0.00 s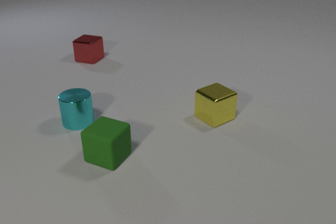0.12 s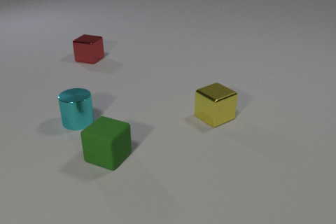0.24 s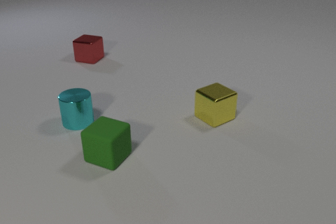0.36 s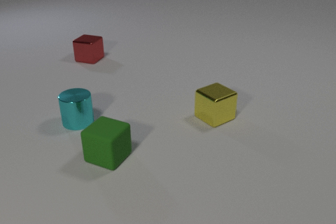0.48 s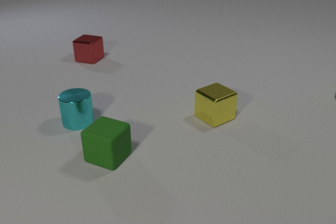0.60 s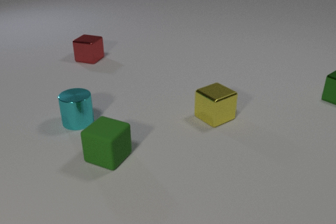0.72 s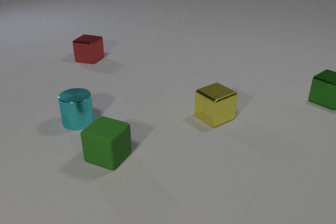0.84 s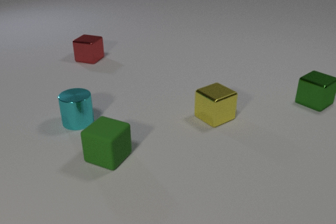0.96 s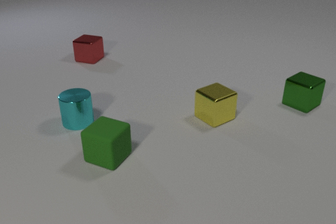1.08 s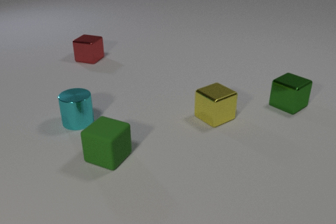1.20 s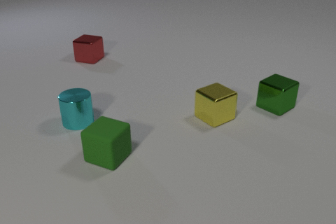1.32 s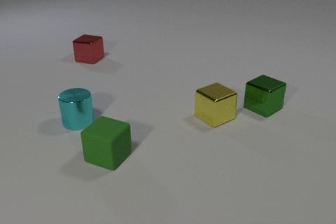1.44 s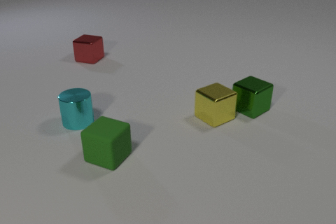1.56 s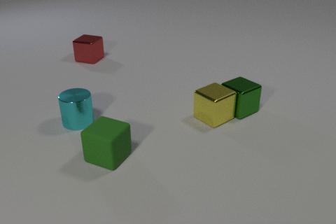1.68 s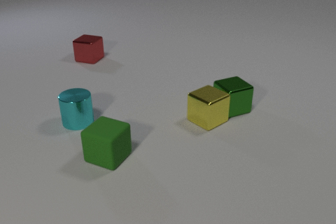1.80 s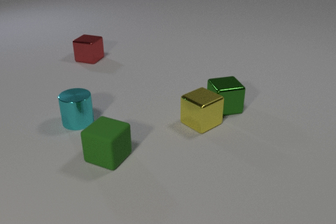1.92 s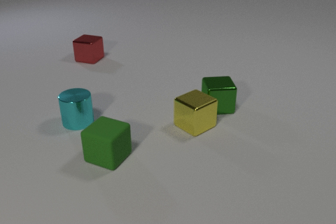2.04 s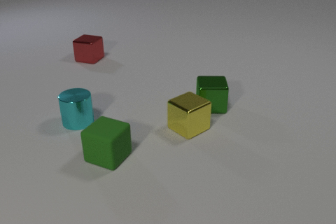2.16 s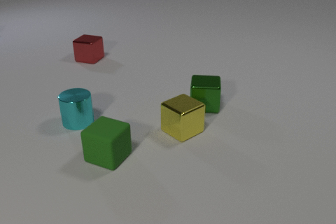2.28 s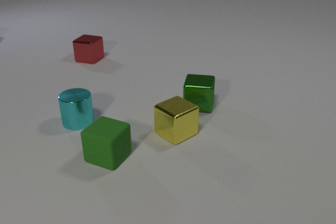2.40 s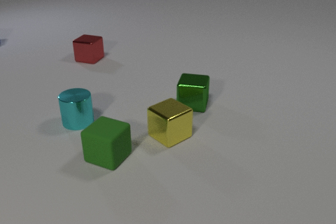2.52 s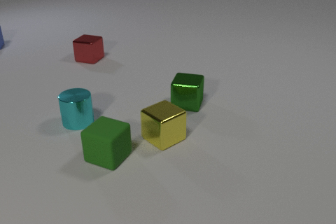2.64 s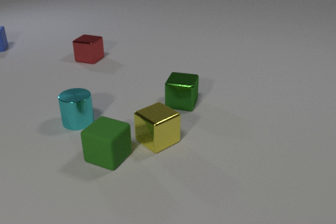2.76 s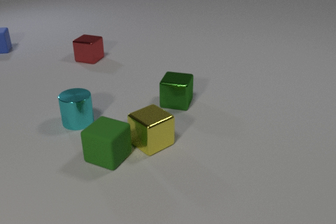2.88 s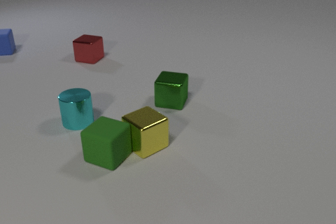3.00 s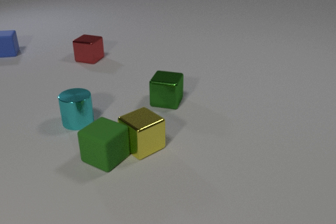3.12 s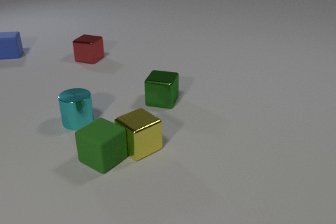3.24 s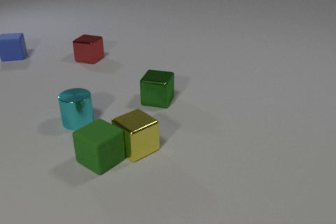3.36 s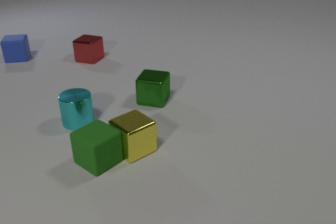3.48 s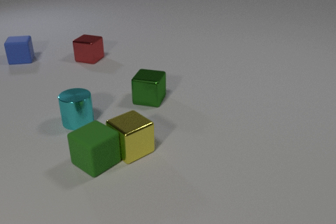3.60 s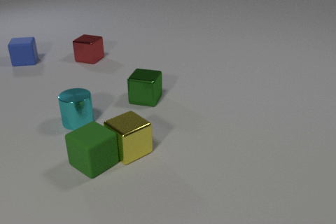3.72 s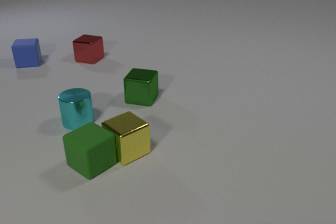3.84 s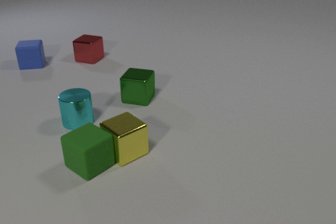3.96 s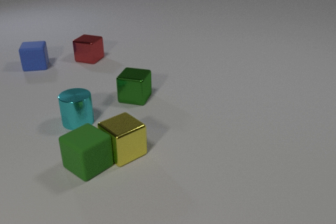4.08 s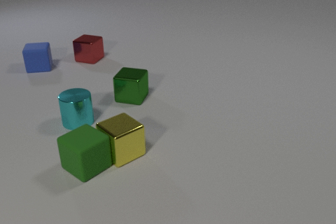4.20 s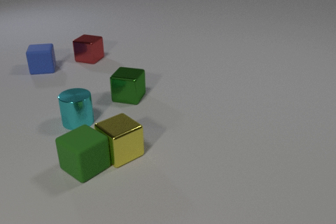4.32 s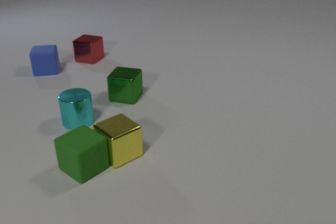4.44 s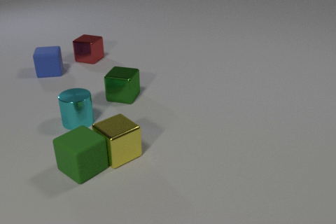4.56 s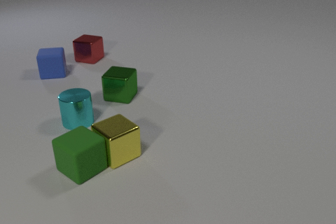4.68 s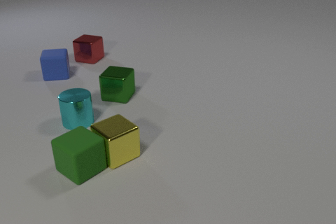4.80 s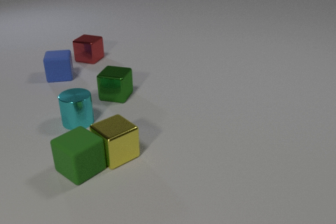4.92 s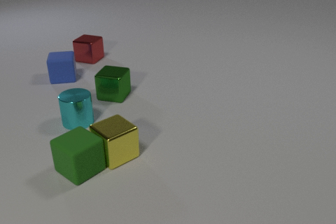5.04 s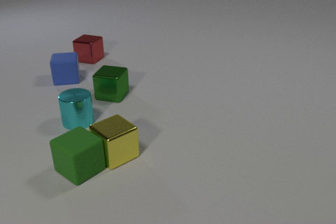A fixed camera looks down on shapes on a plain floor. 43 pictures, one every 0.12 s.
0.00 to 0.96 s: The green metal cube comes in at the right edge, slides to the left and toward the camera.
0.96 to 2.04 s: The green metal cube slides to the left, spins clockwise seen from above by about 45 degrees, its near face sliding to the left. The yellow metal cube slides to the left and toward the camera. The green metal cube and the yellow metal cube collide.
2.04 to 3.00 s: The green metal cube slides to the left. The yellow metal cube slides to the left and toward the camera. The blue rubber cube comes in at the left edge, slides toward the camera and to the right. The yellow metal cube and the green rubber cube collide.
3.00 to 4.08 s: The green metal cube slides to the left. The yellow metal cube slides to the left and toward the camera. The green rubber cube slides to the left and toward the camera. The blue rubber cube slides toward the camera and to the right.
4.08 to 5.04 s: The green metal cube slides to the left. The blue rubber cube slides toward the camera and to the right.
What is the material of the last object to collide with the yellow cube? rubber.
Are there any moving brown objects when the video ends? no.
What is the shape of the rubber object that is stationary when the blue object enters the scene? cube.
